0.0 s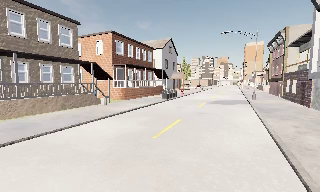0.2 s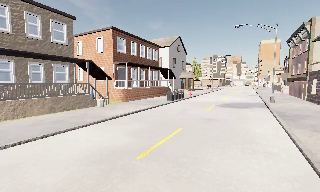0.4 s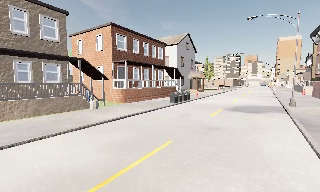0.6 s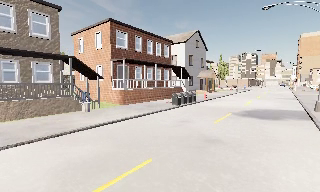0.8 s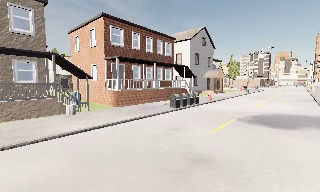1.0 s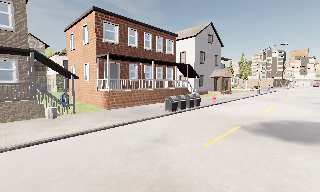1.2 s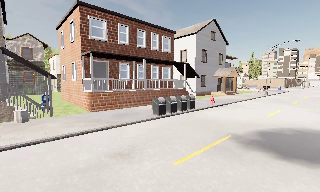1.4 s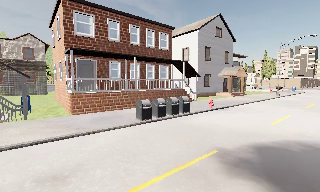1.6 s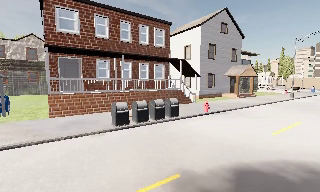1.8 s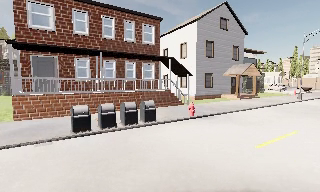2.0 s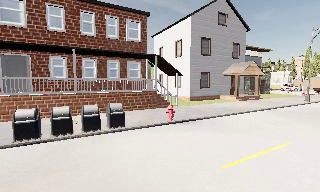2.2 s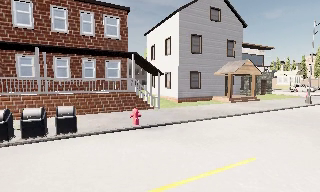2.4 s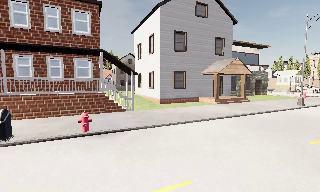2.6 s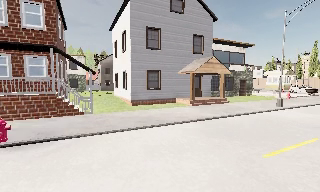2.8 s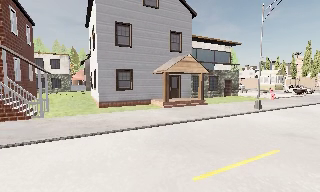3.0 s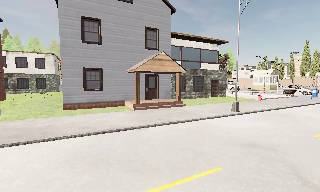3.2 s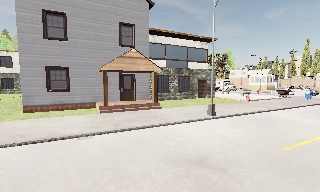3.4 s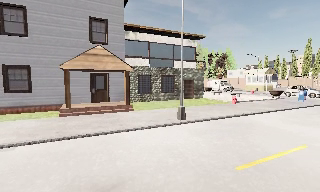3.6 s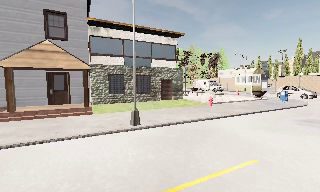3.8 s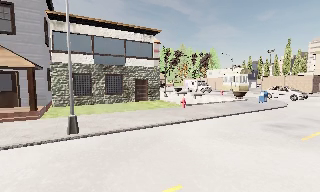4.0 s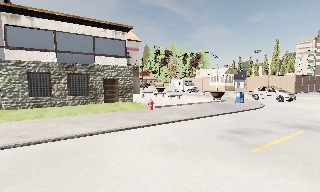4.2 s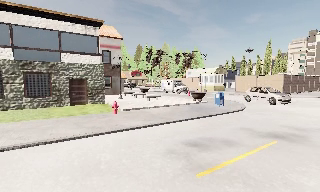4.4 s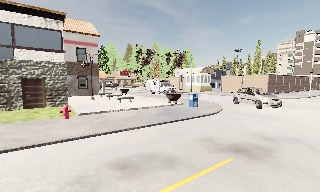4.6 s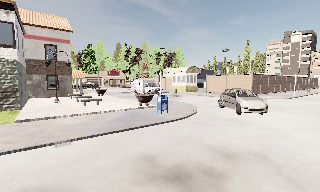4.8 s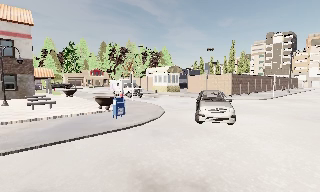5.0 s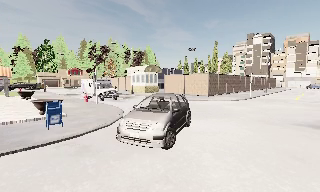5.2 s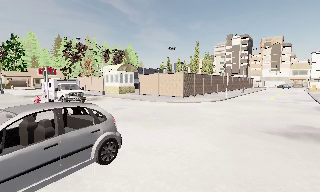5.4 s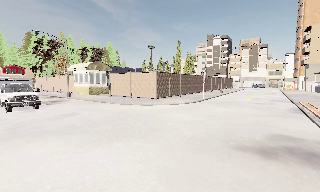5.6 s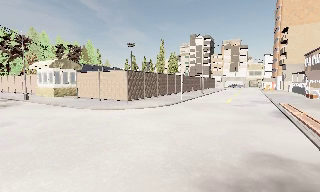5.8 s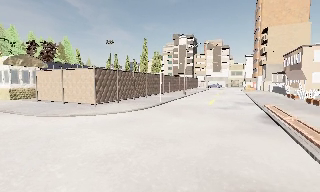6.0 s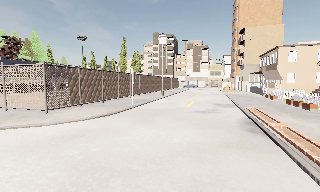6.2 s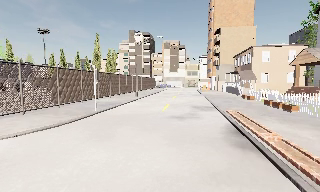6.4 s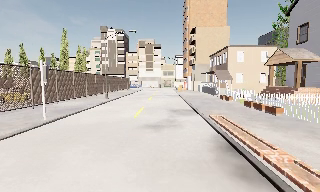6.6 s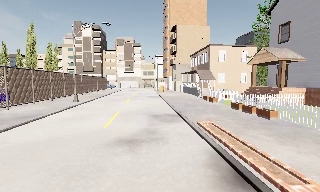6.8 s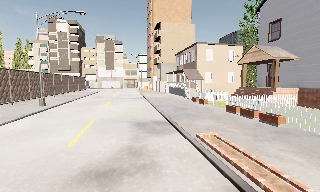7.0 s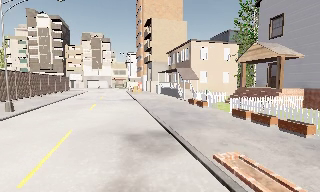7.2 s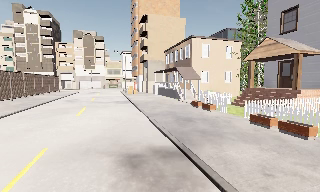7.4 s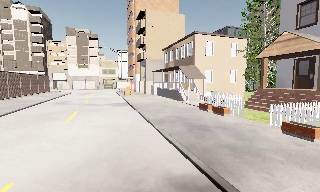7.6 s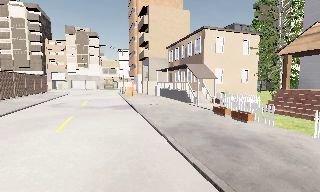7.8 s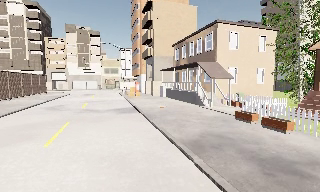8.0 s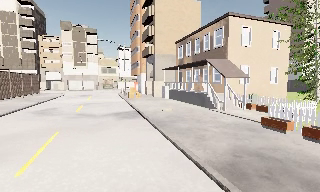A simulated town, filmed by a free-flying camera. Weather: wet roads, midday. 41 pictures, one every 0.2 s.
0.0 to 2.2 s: The camera pans to its left, which is counterclockwise from overhead, by about 40 degrees. It travels to its right and forward, about 20 m.
2.2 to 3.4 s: The camera travels to its right and forward, about 14 m, so close, fixed things drift to the left.
3.4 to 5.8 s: The scene slides to the left, as the camera pans about 40 degrees to its right. It travels to its right and forward, about 25 m, so close, fixed things drift to the left.
5.8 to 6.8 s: The scene slides to the left, as the camera pans about 35 degrees to its right. It travels forward, about 10 m.
6.8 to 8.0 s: The camera travels forward, about 10 m, so what stands in front looms larger.
The film runs forward here.
